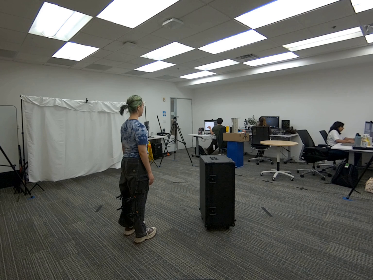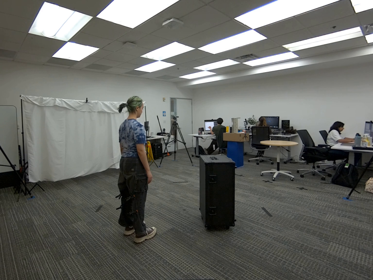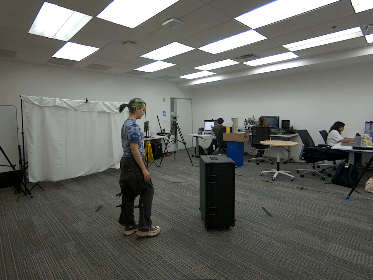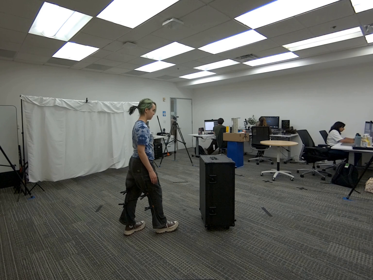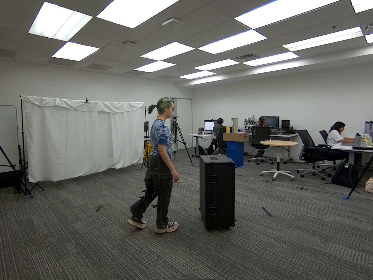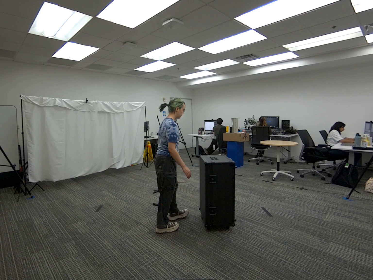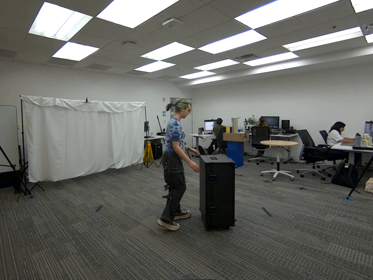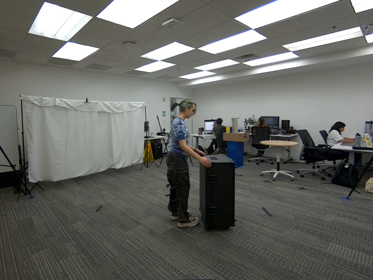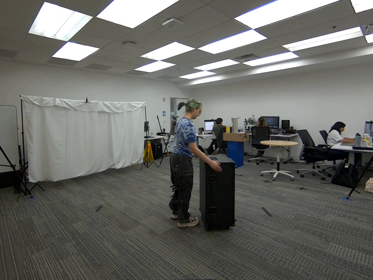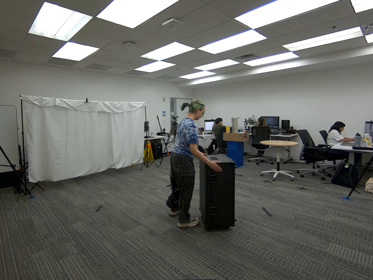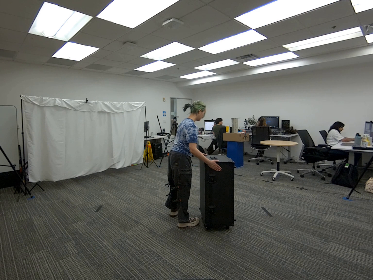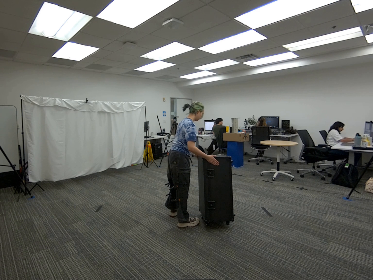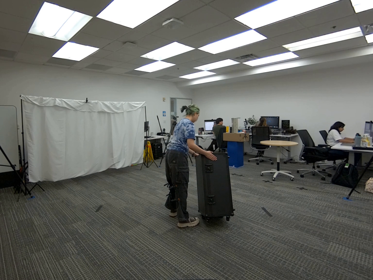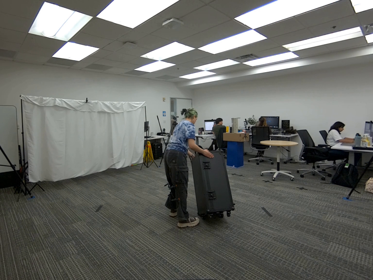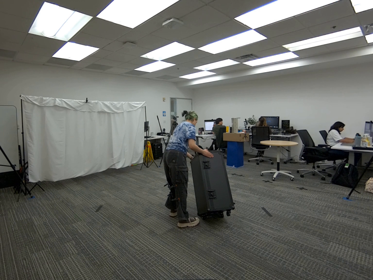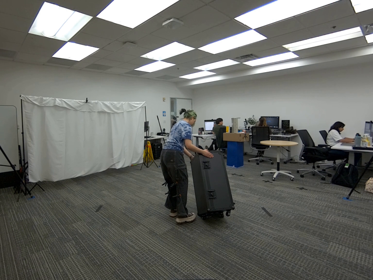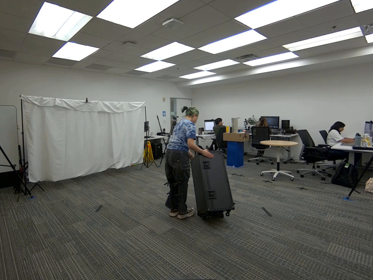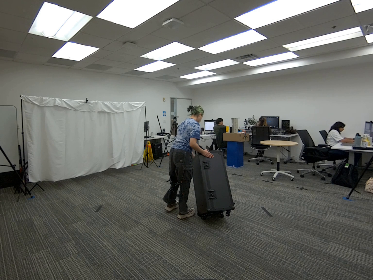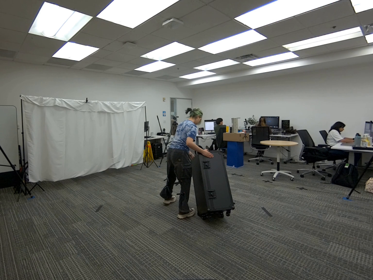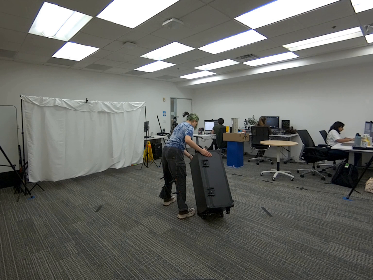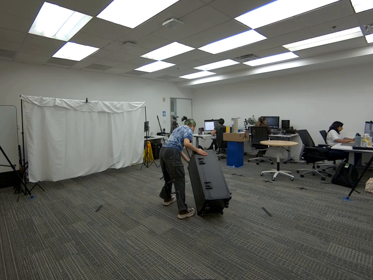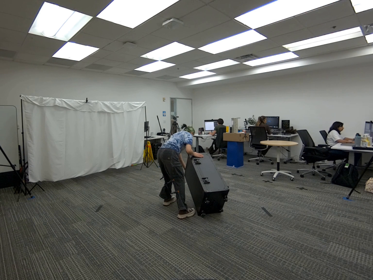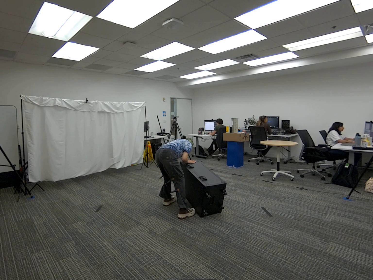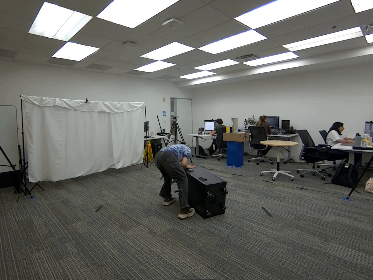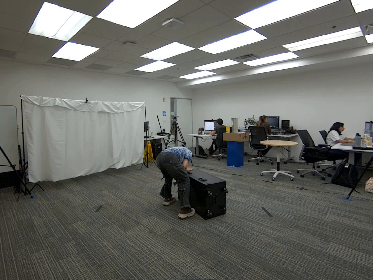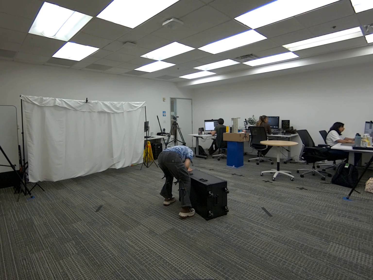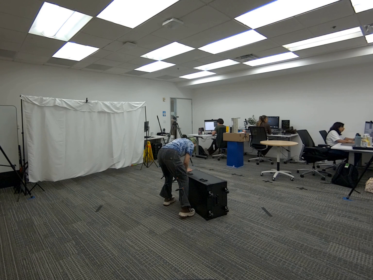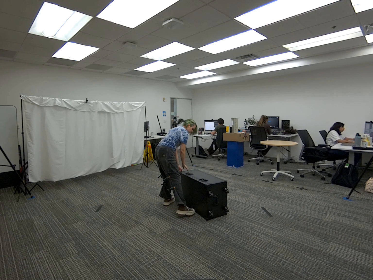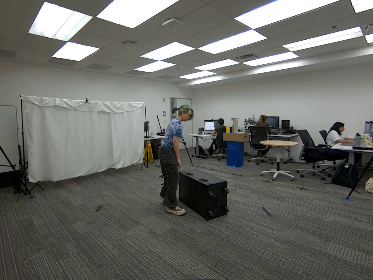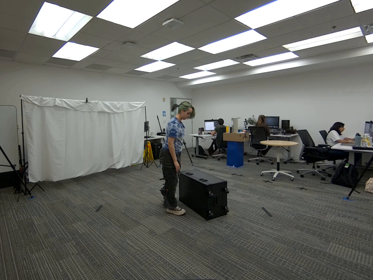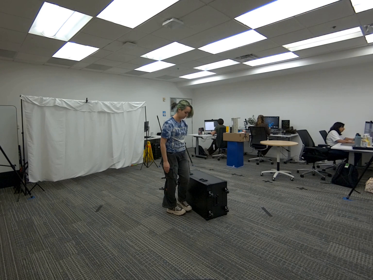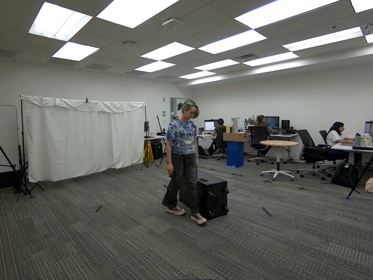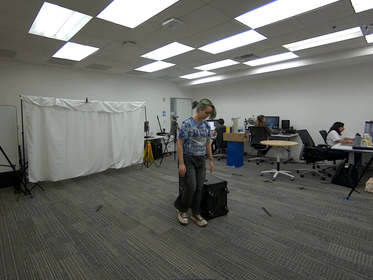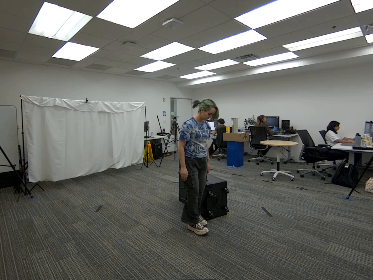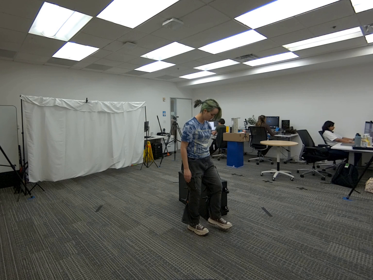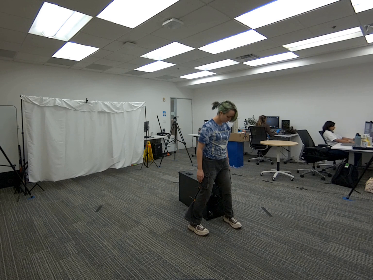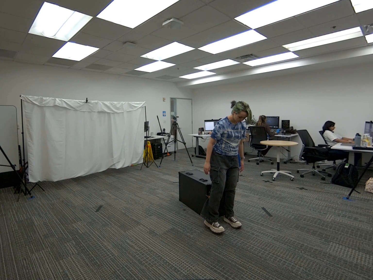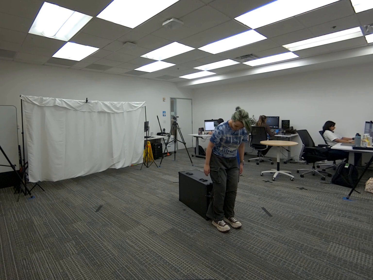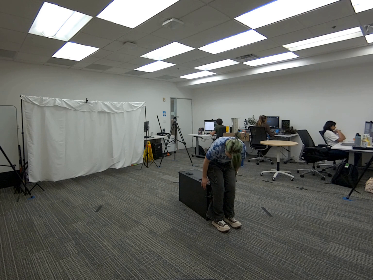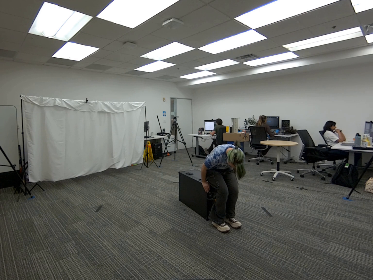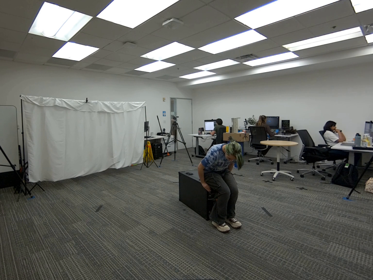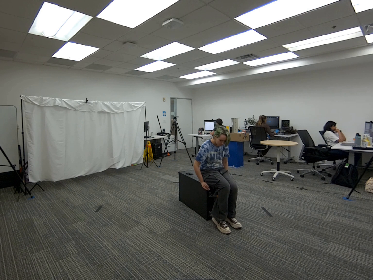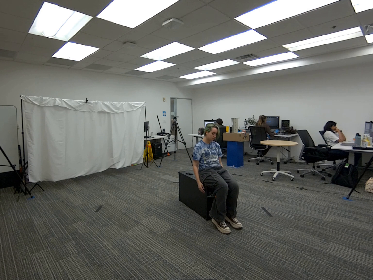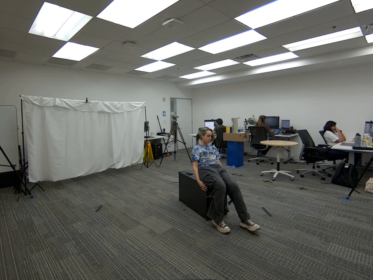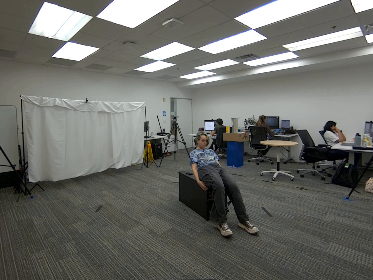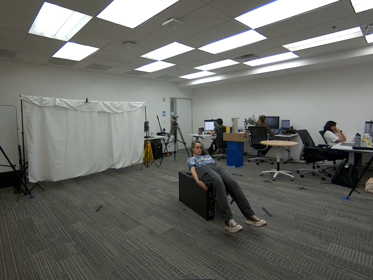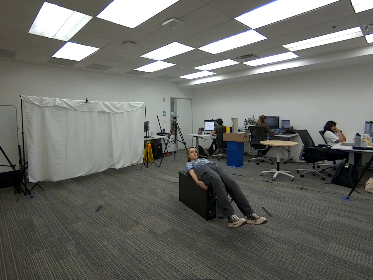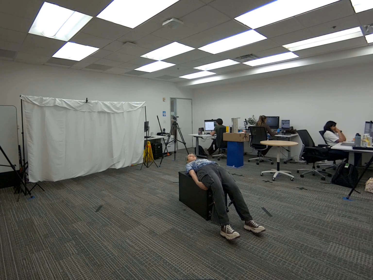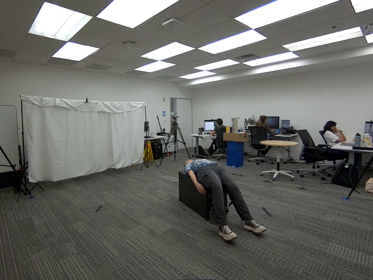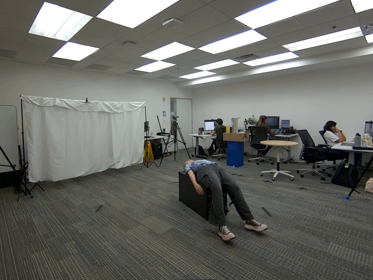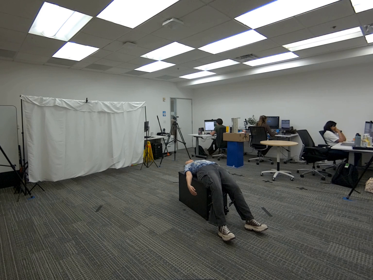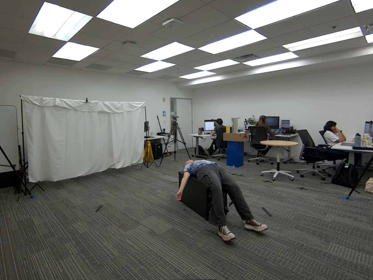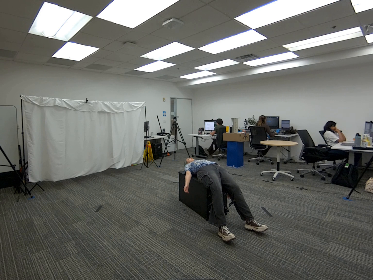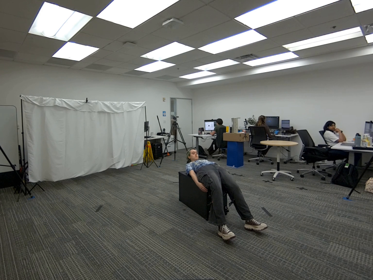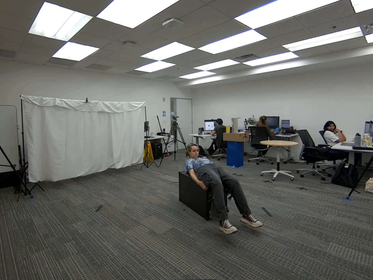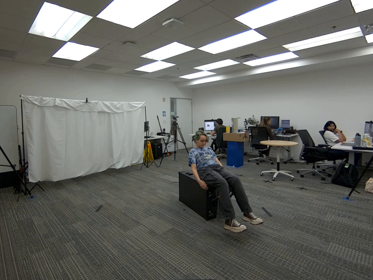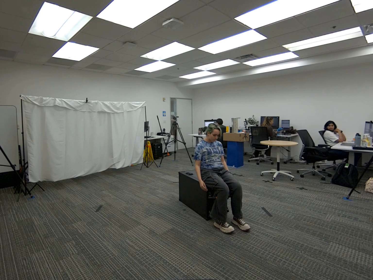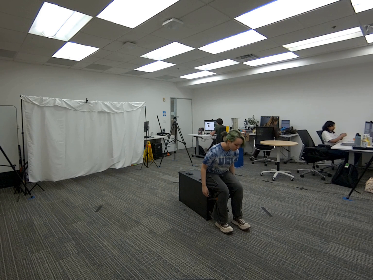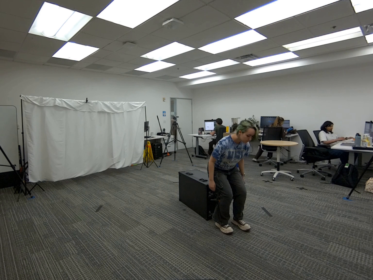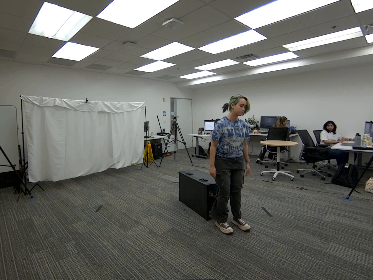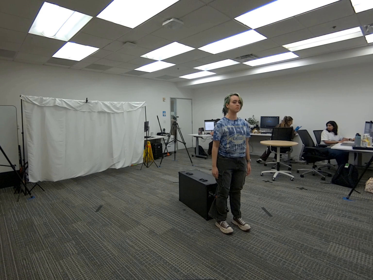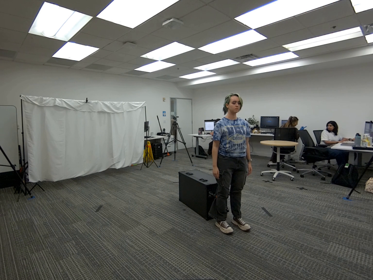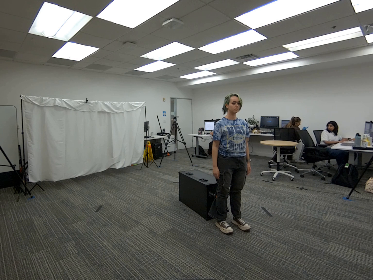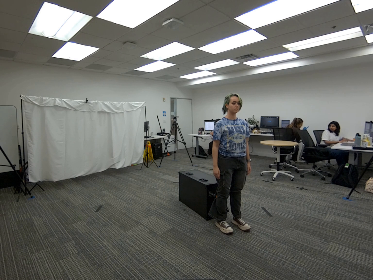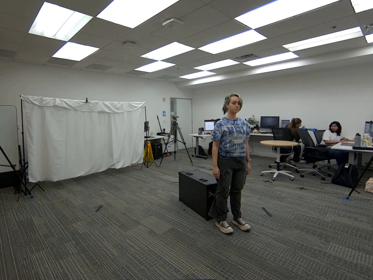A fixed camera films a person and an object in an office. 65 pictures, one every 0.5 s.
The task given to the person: Walk over to the big black box and place the box on its side and proceed lay on the big black box.
